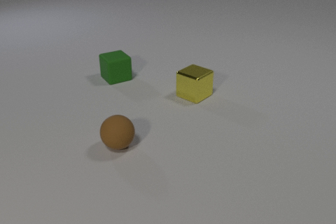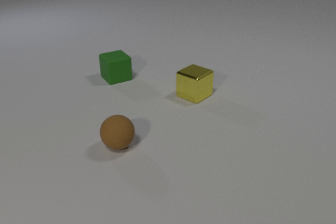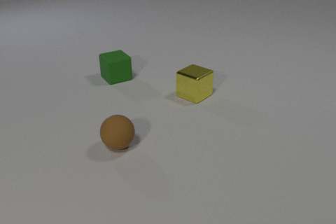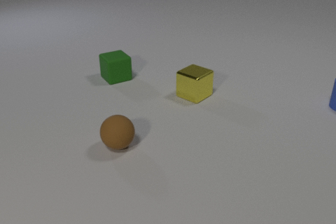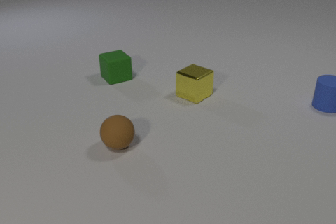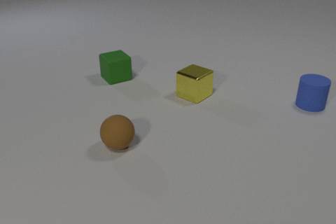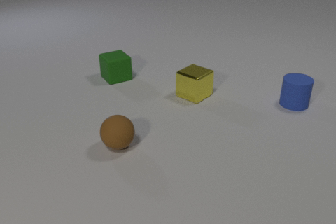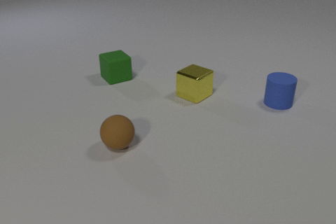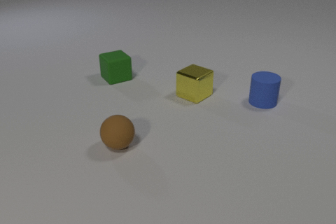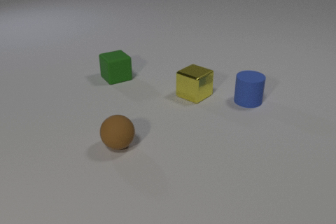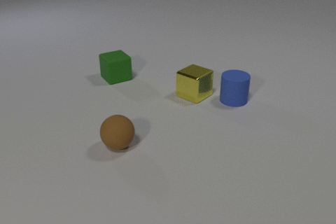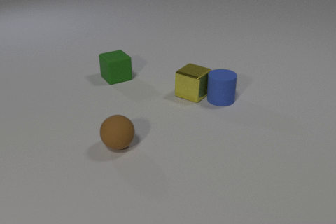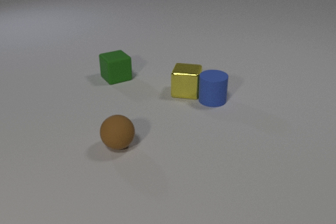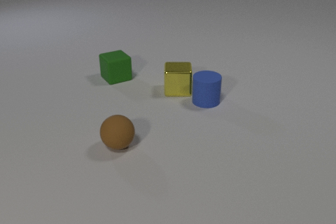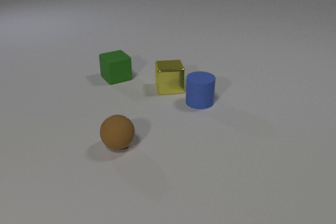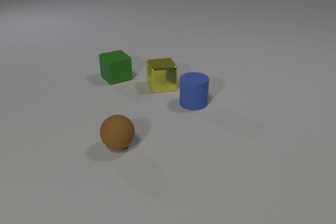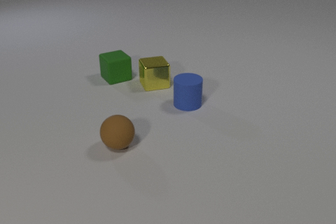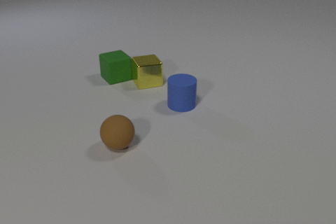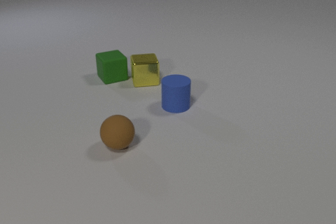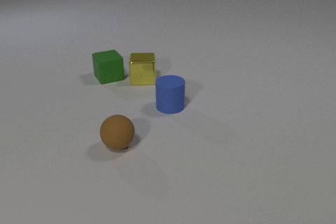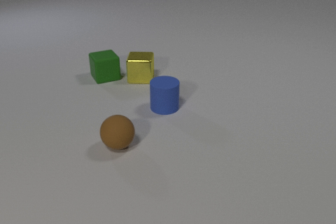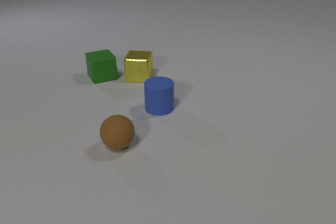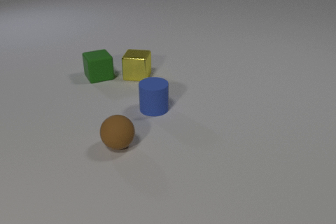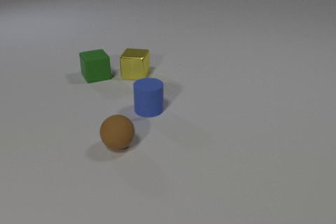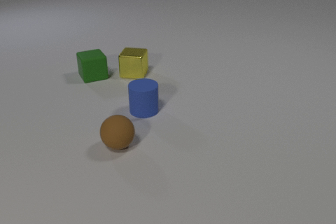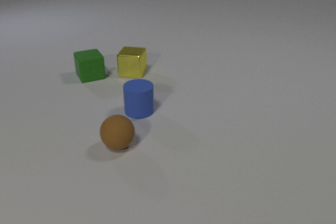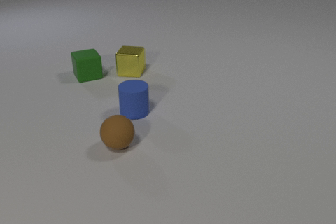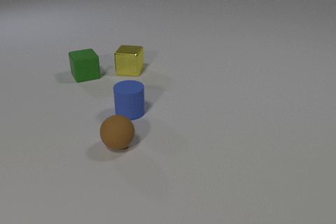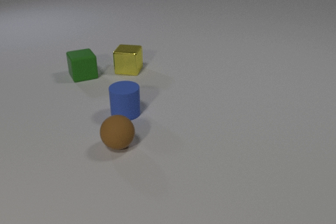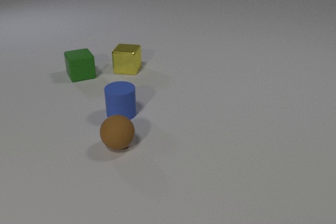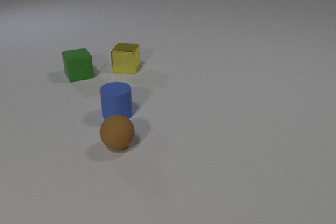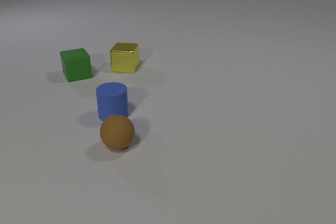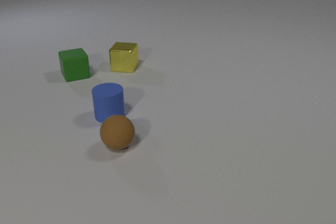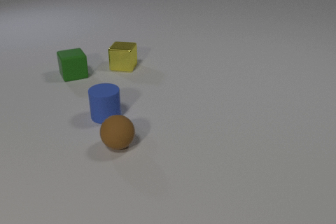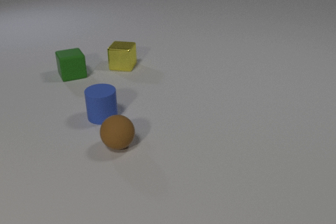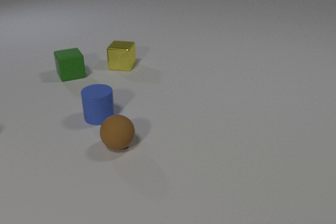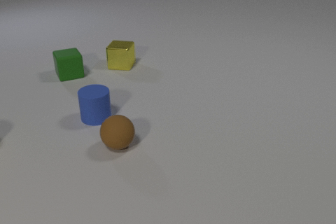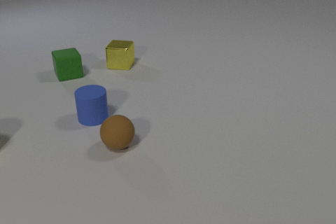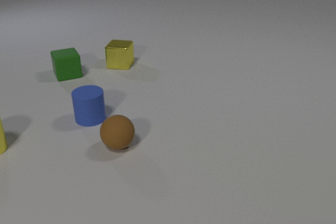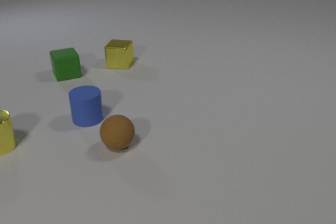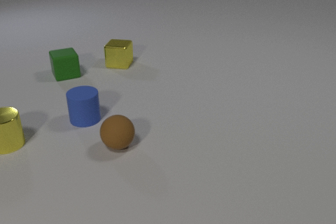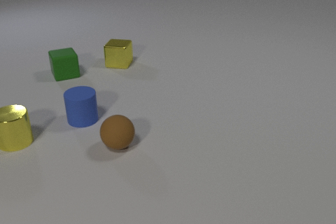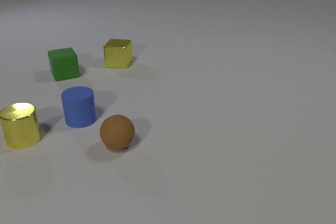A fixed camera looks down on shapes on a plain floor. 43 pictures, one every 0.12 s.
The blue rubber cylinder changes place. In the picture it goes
to the left.
0.00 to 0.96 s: The blue rubber cylinder comes in at the right edge, slides to the left.
0.96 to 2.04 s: The blue rubber cylinder slides to the left. The yellow metal cube slides to the left and away from the camera, spins counterclockwise seen from above by about 60 degrees, its near face sliding to the right. The blue rubber cylinder and the yellow metal cube collide. The yellow metal cube and the green rubber cube collide.
2.04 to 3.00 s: The blue rubber cylinder slides to the left. The yellow metal cube slides away from the camera and to the left, spins clockwise seen from above by about 30 degrees, its near face sliding to the left. The green rubber cube slides to the left.
3.00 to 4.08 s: The blue rubber cylinder slides to the left. The yellow metal cube slides away from the camera and to the left. The green rubber cube slides to the left.
4.08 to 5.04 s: The blue rubber cylinder slides to the left. The yellow metal cube slides away from the camera. The yellow metal cylinder comes in at the left edge, slides to the right. The green rubber cube slides to the left.
Are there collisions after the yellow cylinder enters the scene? no.
What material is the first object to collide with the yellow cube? rubber.
What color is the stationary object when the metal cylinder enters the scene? brown.
